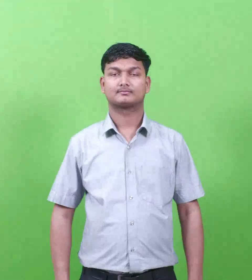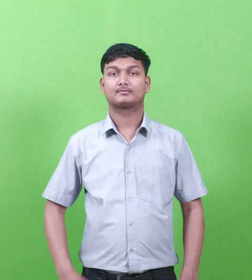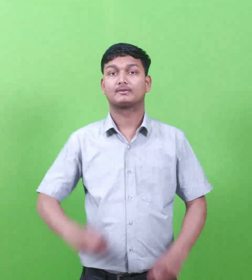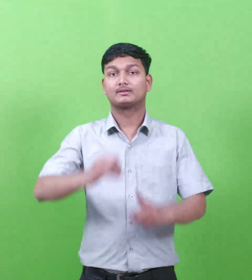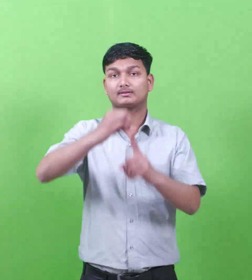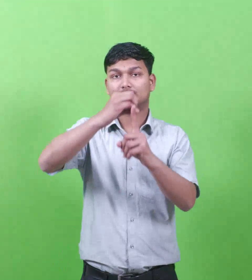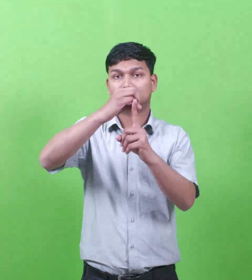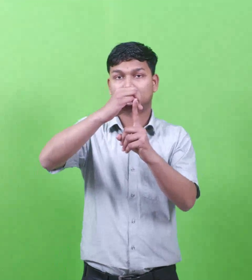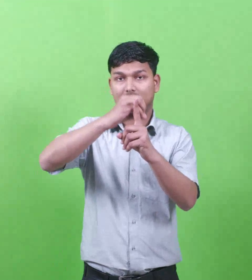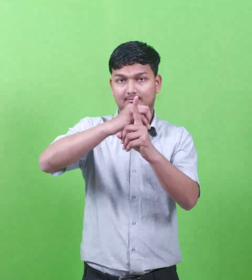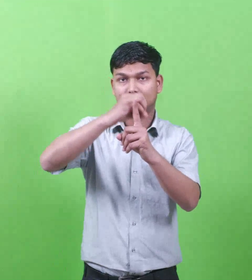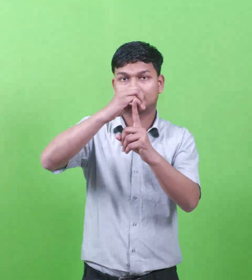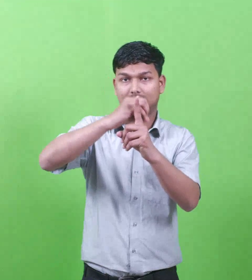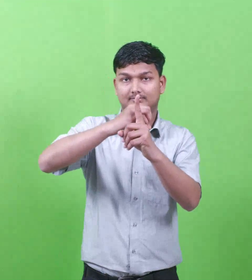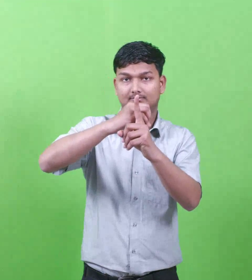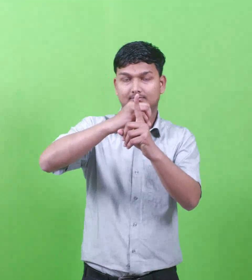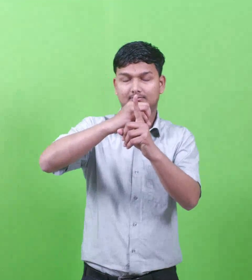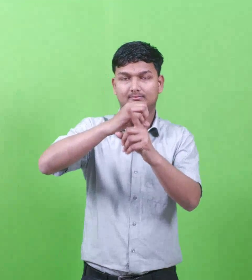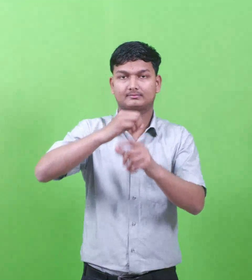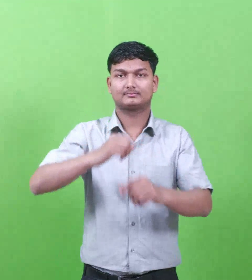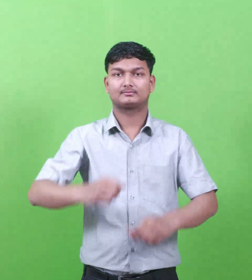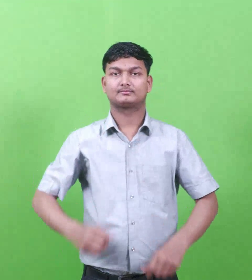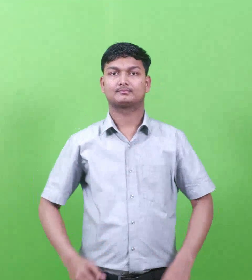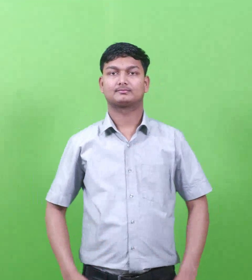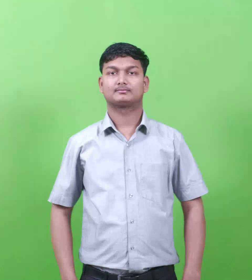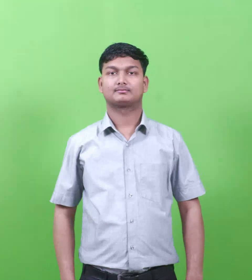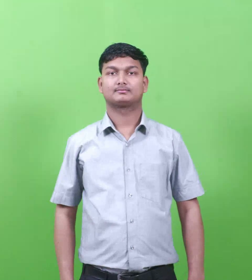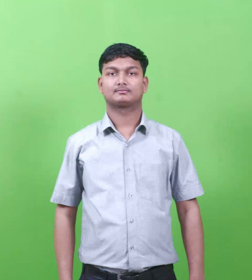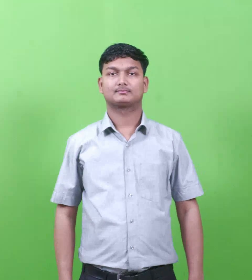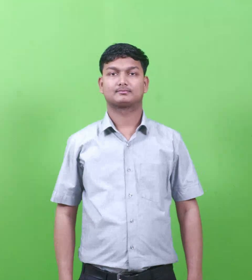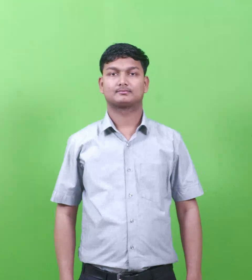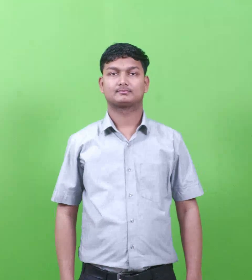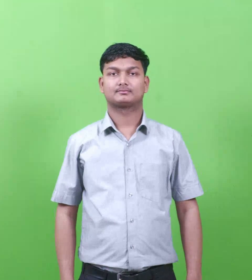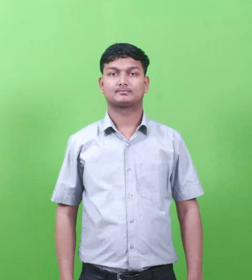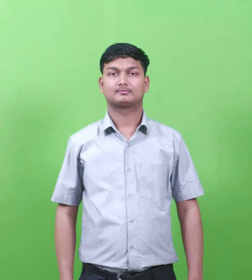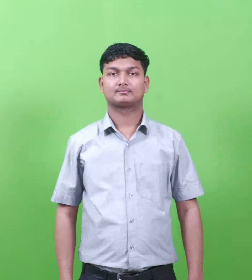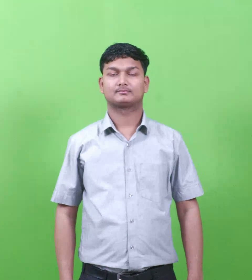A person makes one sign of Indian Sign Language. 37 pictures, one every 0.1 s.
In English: phoenicia
